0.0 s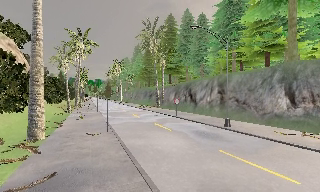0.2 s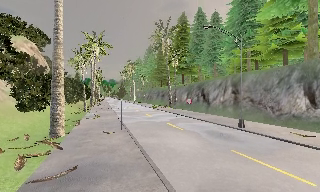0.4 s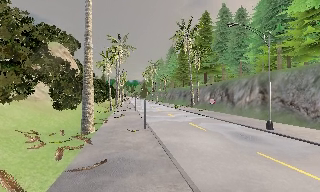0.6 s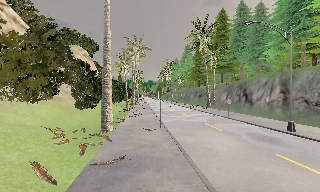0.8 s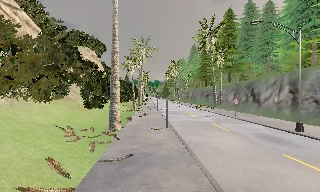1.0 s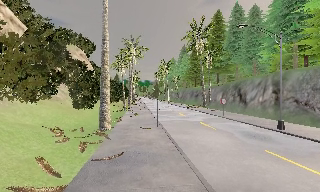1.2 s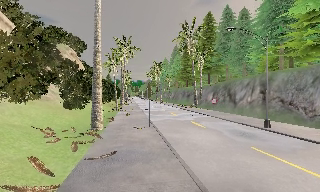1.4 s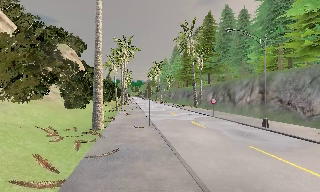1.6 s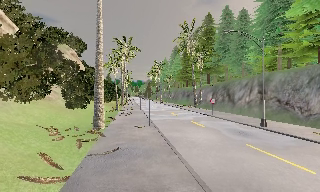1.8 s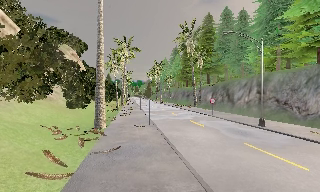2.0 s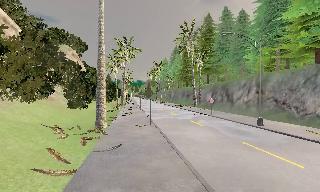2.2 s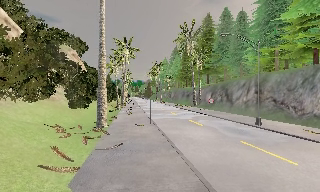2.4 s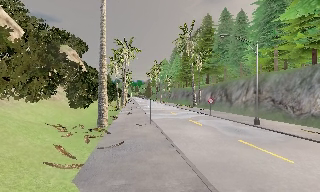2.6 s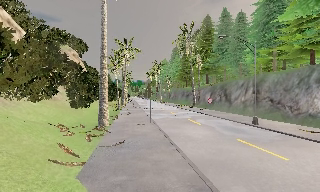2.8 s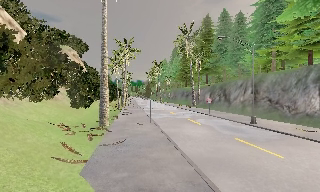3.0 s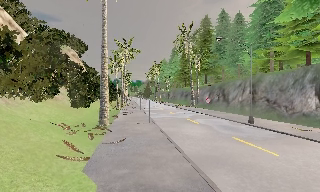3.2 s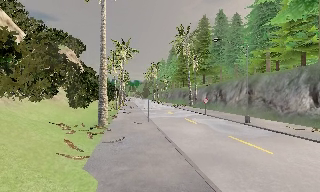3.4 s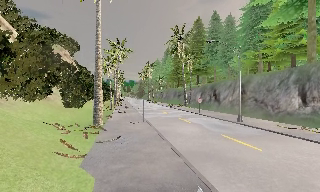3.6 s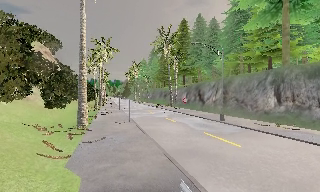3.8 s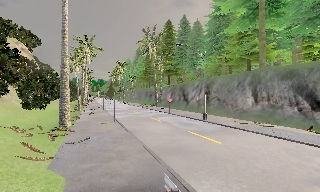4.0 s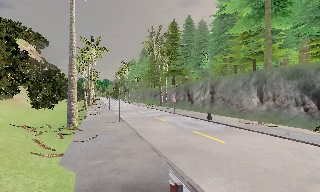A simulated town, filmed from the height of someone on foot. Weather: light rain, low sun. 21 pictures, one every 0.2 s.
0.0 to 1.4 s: The scene slides to the right, as the camera pans about 15 degrees to its left. It travels backward, about 1.5 m, so what stands in front gets smaller.
1.4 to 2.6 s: The camera travels backward, about 1.5 m, so what stands in front gets smaller.
2.6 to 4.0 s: The scene slides to the left, as the camera pans about 10 degrees to its right. It travels backward, about 1.5 m, so what stands in front gets smaller.
The film runs backward here.
